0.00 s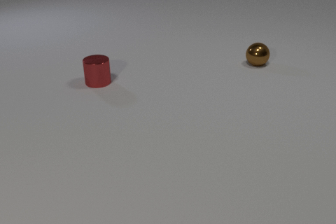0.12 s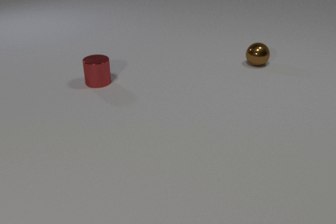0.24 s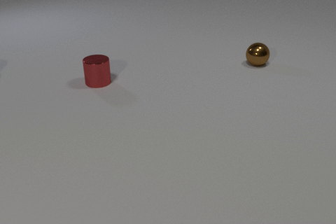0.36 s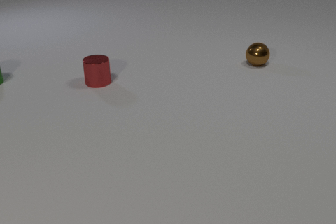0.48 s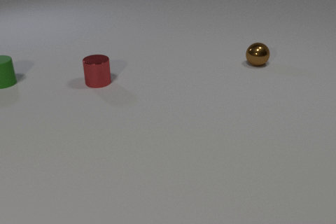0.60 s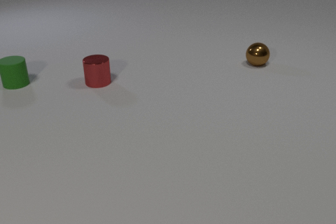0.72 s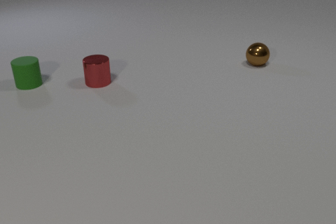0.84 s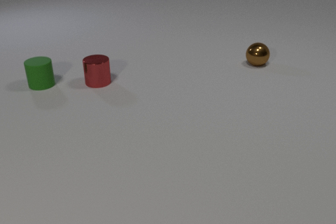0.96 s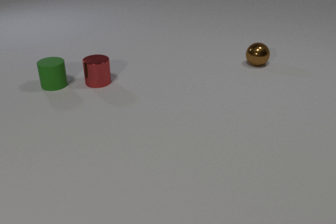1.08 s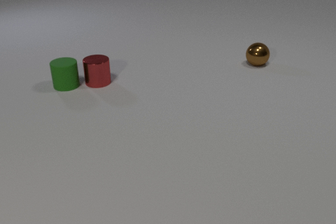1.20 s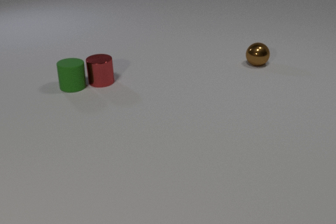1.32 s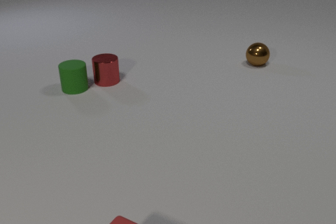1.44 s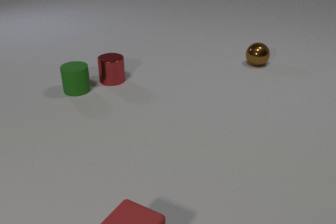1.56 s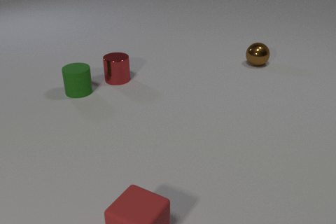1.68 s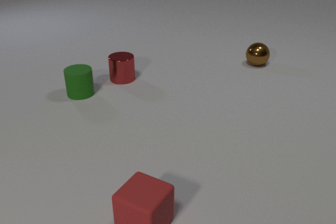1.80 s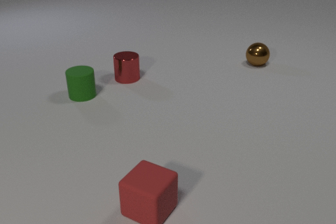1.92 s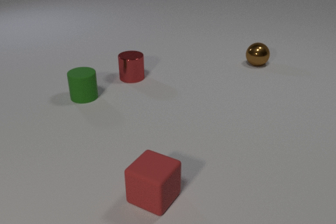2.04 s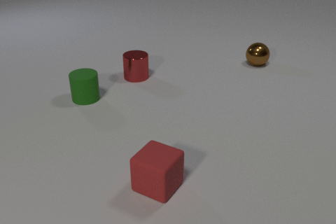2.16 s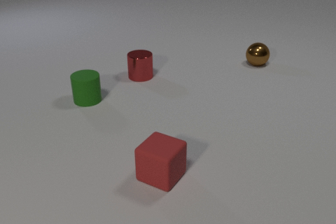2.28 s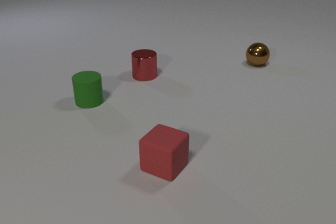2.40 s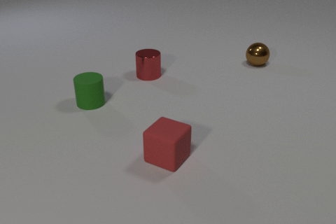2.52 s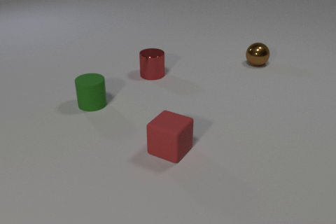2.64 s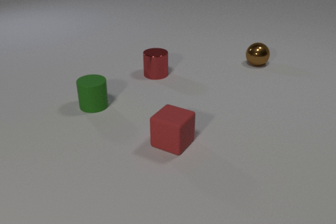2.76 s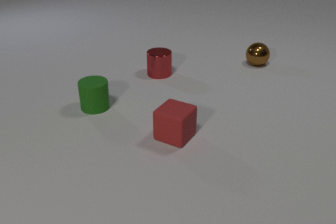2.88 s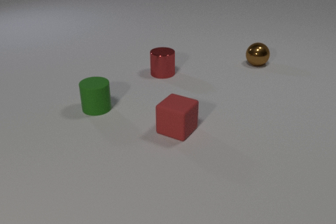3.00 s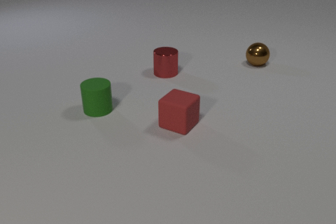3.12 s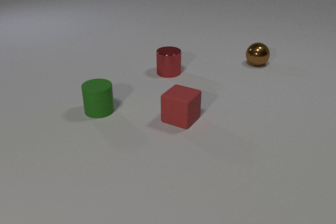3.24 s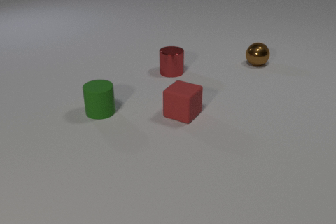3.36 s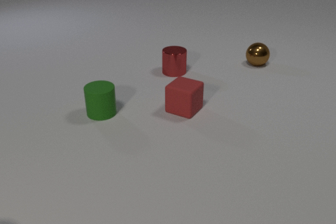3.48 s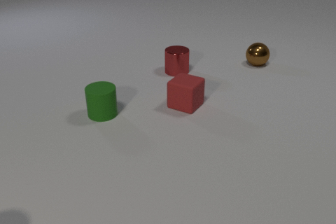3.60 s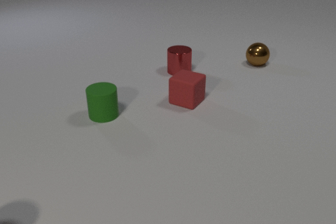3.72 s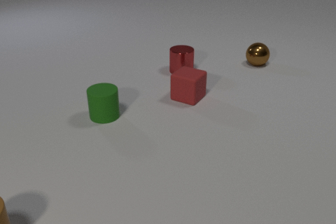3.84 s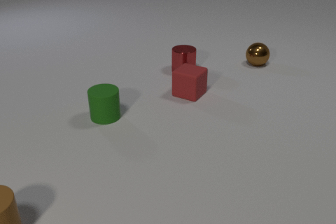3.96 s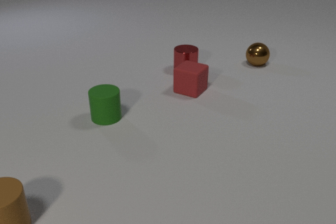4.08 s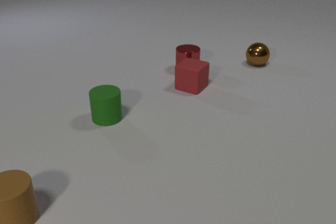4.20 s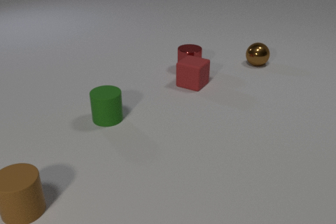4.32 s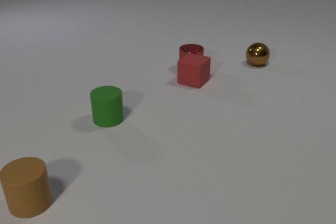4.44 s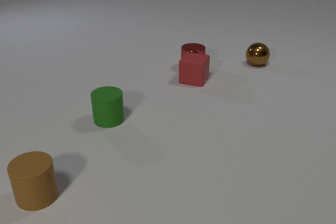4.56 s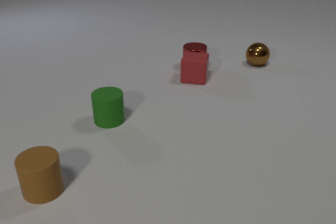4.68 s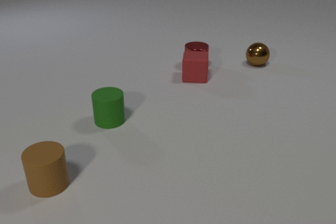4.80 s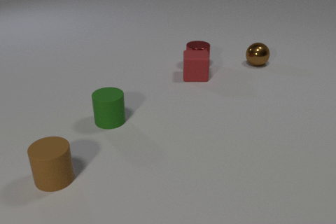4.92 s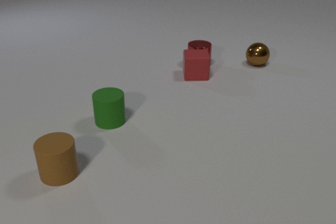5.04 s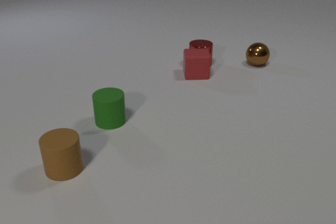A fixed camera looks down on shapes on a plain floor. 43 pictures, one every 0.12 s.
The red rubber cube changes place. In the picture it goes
away from the camera.
The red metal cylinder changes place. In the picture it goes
to the right.
0.00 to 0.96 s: The green rubber cylinder comes in at the left edge, slides to the right and toward the camera.
0.96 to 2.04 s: The green rubber cylinder slides toward the camera and to the right. The red metal cylinder slides to the right. The red rubber cube comes in at the bottom edge, slides away from the camera. The green rubber cylinder and the red metal cylinder collide.
2.04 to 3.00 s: The green rubber cylinder slides toward the camera and to the right. The red metal cylinder slides to the right. The red rubber cube slides away from the camera.
3.00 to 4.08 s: The green rubber cylinder slides toward the camera and to the right. The red metal cylinder slides to the right. The brown rubber cylinder comes in at the left edge, slides to the right and away from the camera. The red rubber cube slides away from the camera.
4.08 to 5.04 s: The green rubber cylinder slides toward the camera. The red metal cylinder slides away from the camera and to the right. The brown rubber cylinder slides away from the camera and to the right. The red rubber cube slides away from the camera, spins so that its near face slides to the right, counterclockwise seen from above. The red metal cylinder and the red rubber cube collide.
Are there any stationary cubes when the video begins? no.
How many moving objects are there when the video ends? 4.
How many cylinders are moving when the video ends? 3.
